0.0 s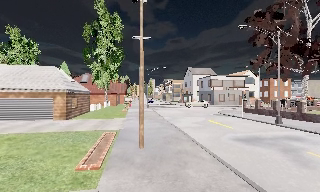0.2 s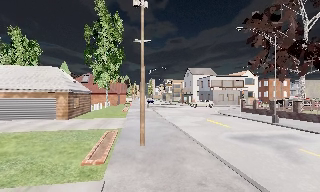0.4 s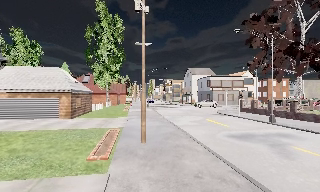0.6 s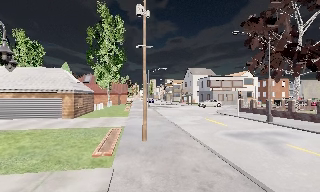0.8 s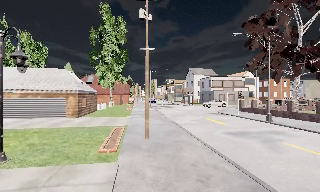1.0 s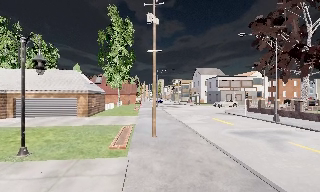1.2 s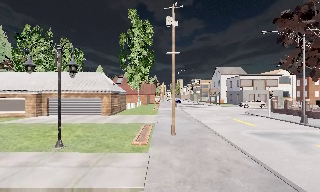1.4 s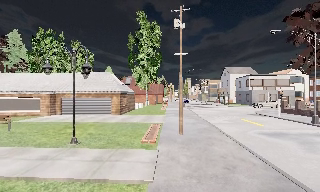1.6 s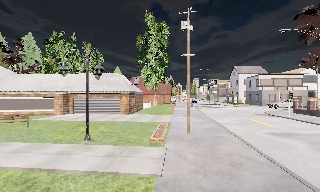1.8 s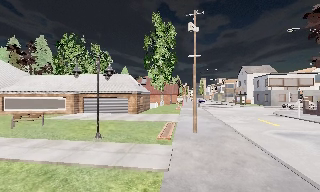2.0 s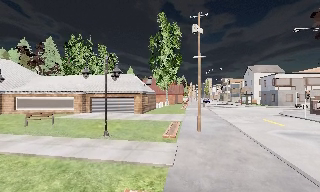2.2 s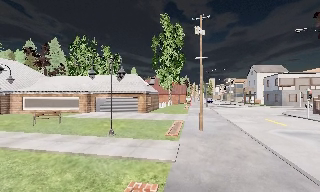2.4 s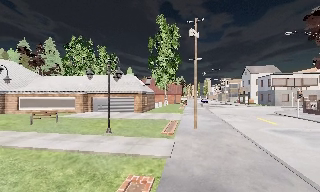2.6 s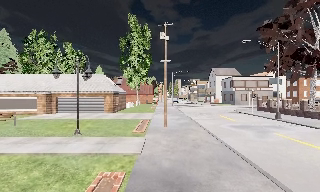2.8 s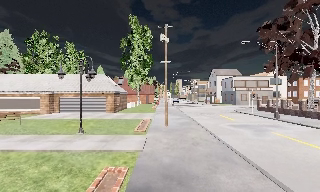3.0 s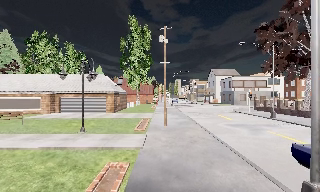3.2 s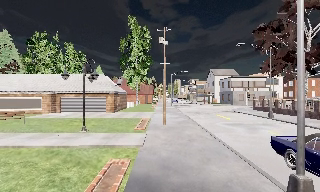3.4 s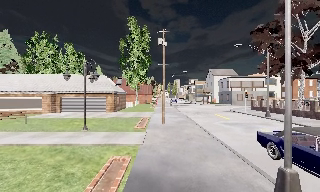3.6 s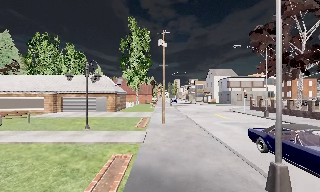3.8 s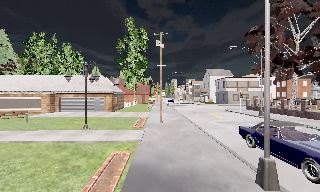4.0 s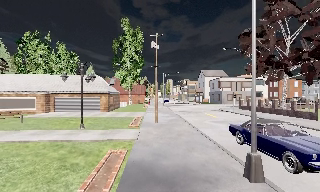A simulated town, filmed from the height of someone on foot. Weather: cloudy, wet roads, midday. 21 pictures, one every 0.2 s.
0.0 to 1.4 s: The camera swings to its left by about 15 degrees, and the scene slides to the right. It travels backward, about 2.5 m, so what stands in front gets smaller.
1.4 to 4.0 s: The camera travels backward, about 4 m, so what stands in front gets smaller.
The film runs backward here.
